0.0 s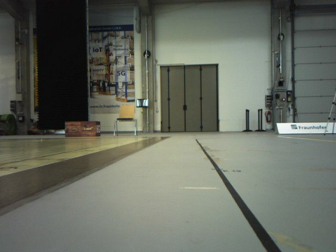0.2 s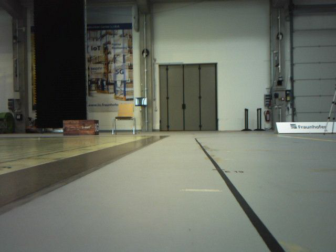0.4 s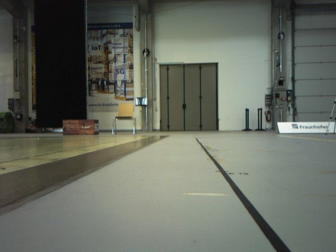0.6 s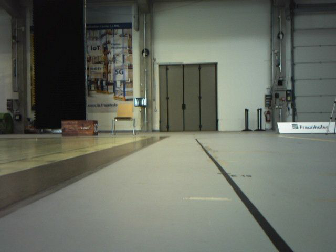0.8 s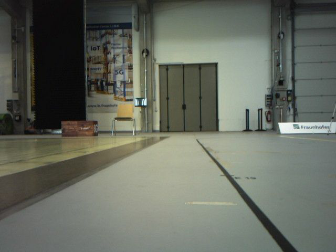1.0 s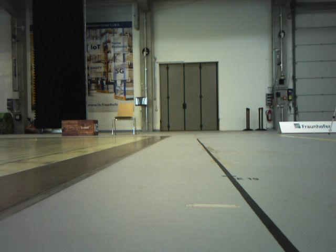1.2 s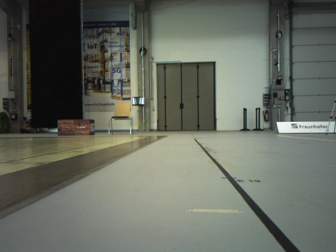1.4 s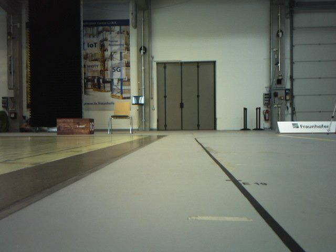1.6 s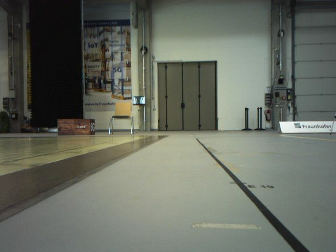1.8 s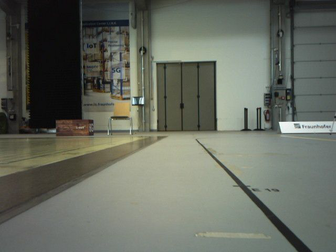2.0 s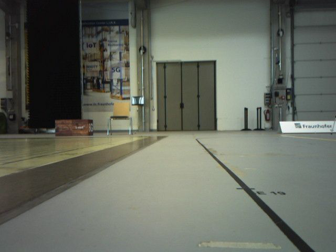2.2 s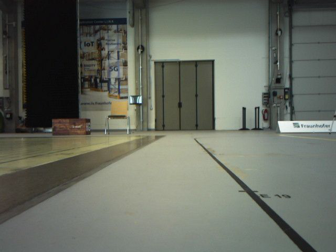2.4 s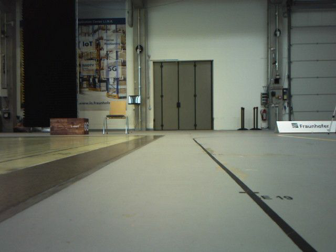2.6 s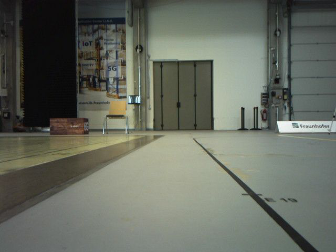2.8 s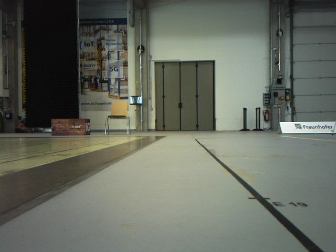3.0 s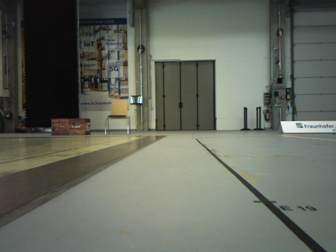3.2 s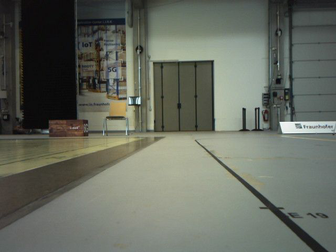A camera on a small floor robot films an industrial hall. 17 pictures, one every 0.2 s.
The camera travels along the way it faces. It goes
forward.
0.0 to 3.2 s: The camera travels forward, about 0.6 m, so what stands in front looms larger.
The film runs forward here.
